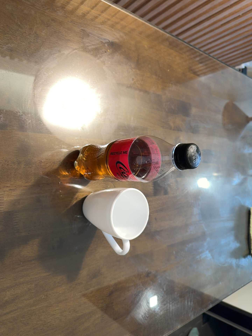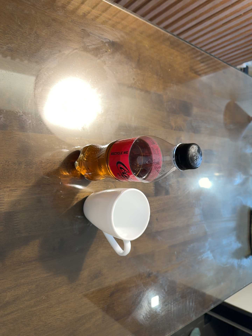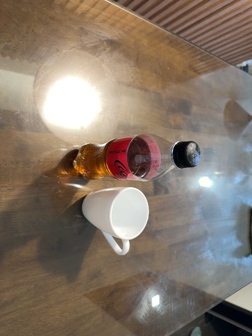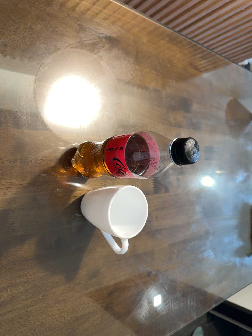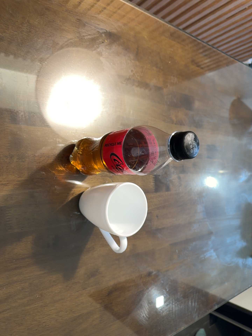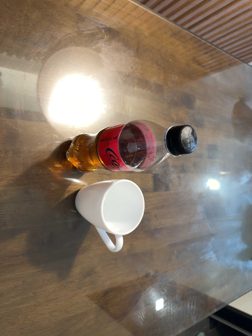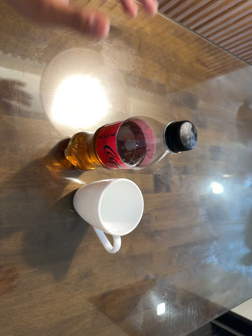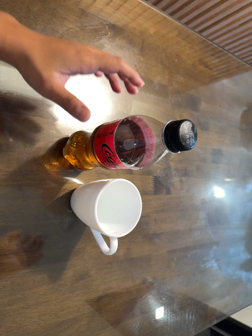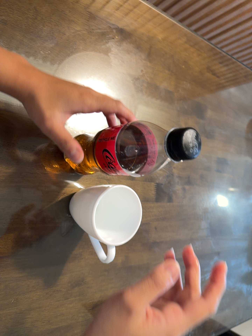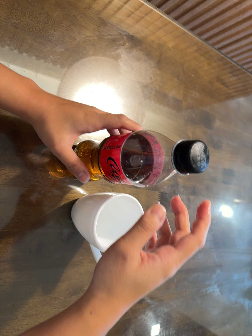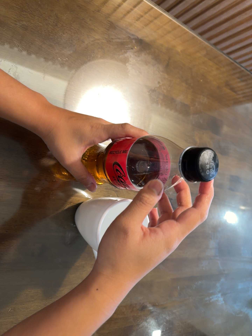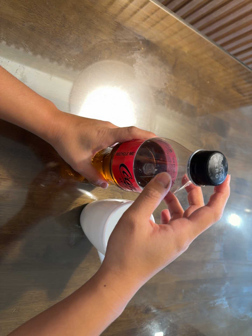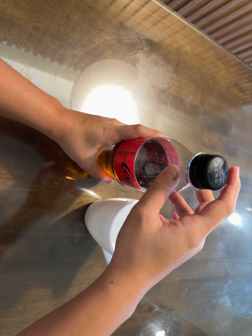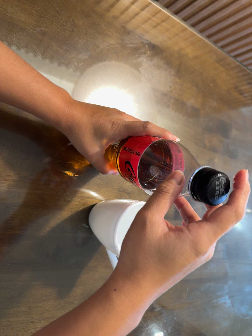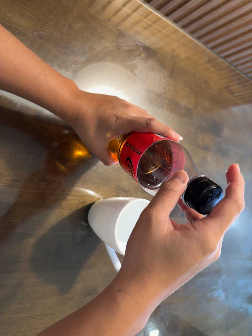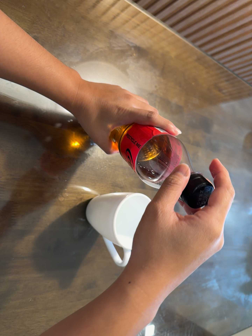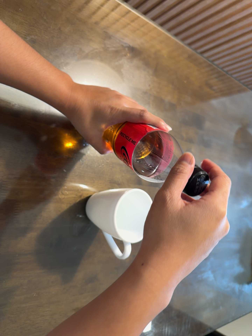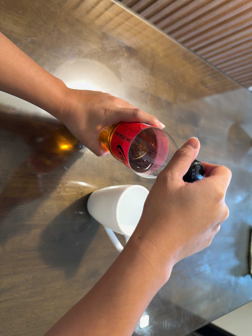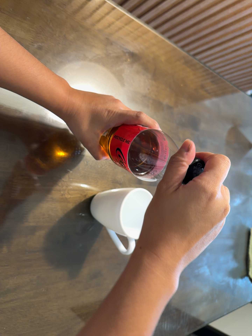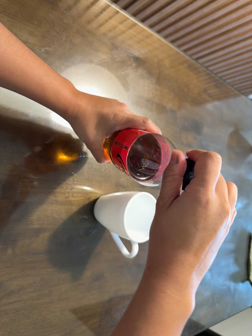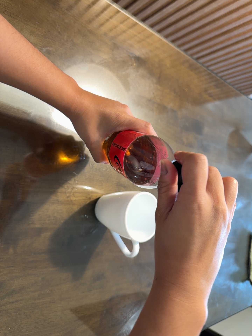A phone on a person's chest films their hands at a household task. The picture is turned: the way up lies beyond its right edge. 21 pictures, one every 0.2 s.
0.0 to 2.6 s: The camera travels forward, about 6 cm, so what stands in front looms larger. It rolls about its line of sight by about 10 degrees, and the scene rotates clockwise.
2.6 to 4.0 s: The camera travels backward, about 8 cm, so what stands in front gets smaller.
The film runs forward here.
